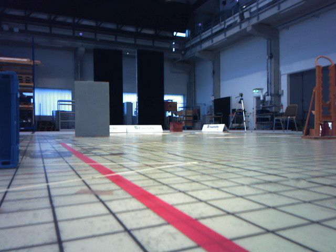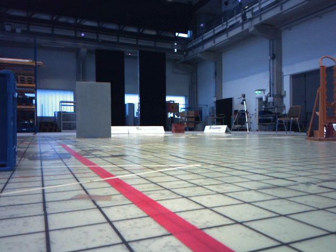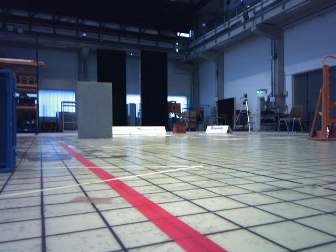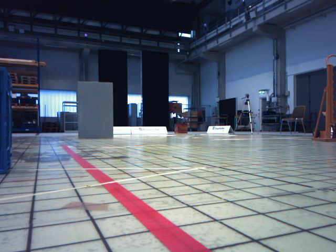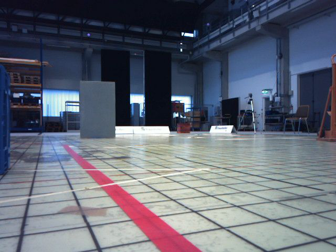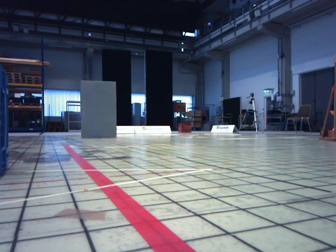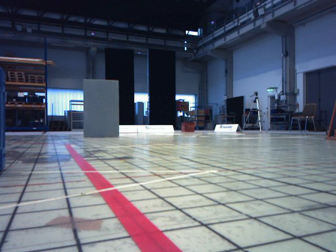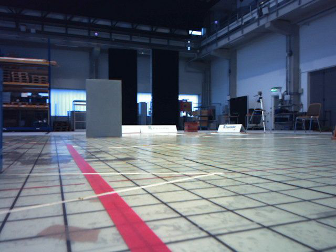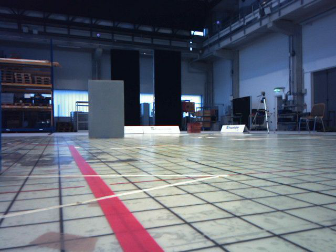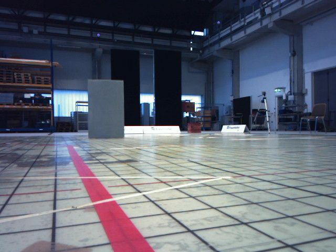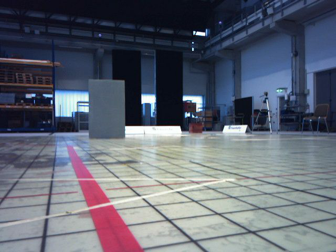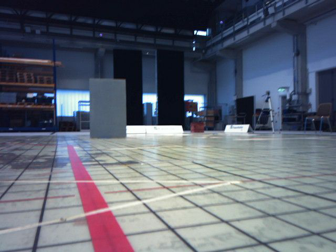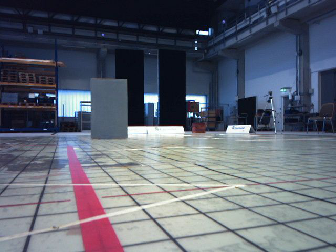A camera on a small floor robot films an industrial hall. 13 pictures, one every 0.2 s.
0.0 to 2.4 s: The camera travels forward, about 0.5 m, so what stands in front looms larger.
The film runs forward here.
